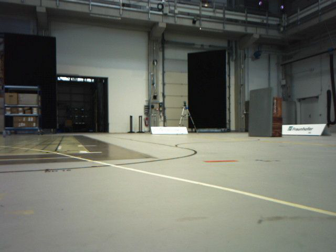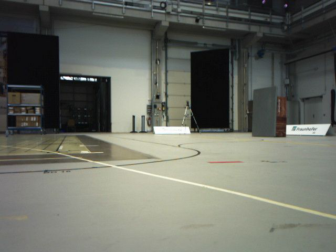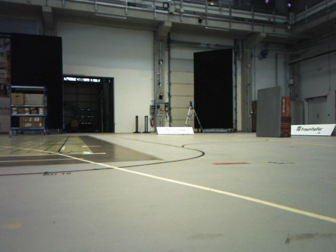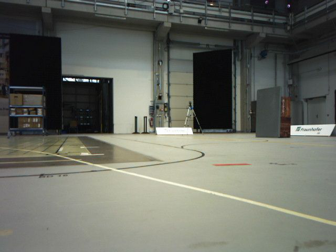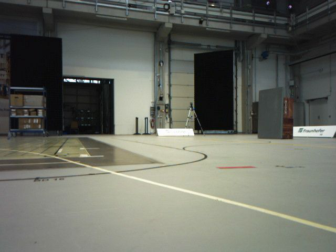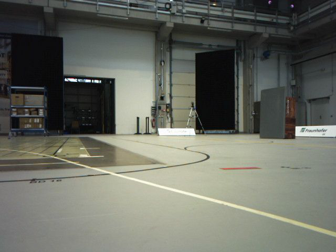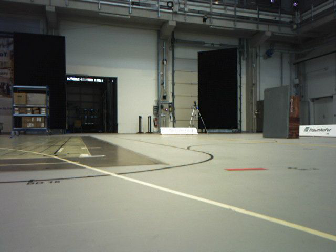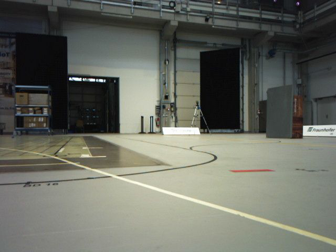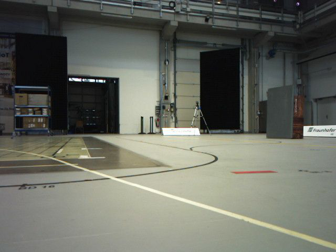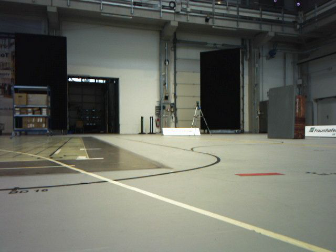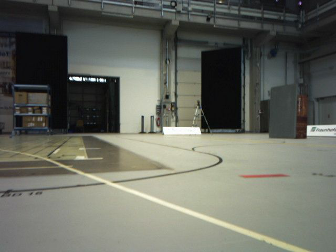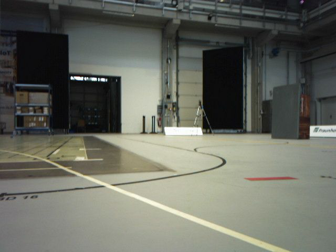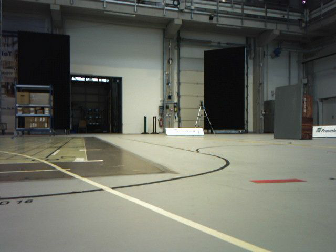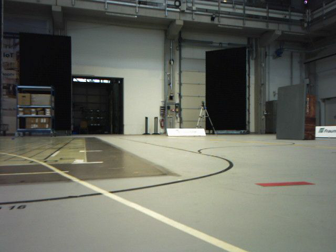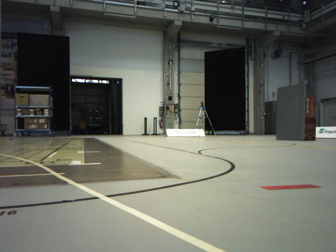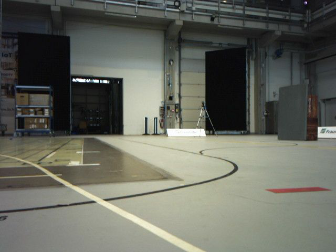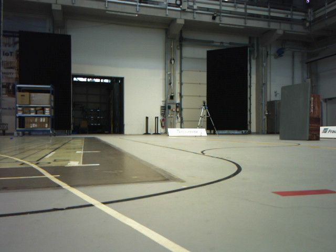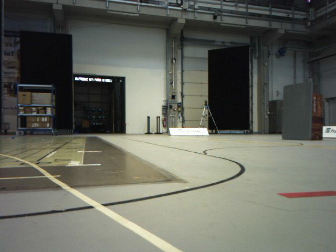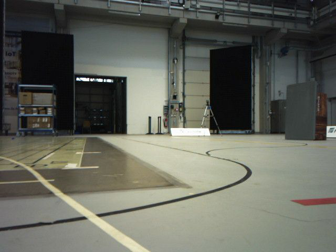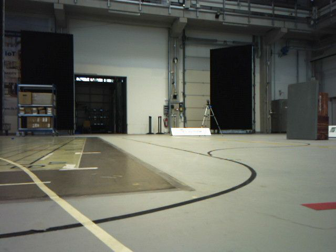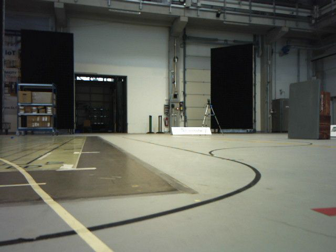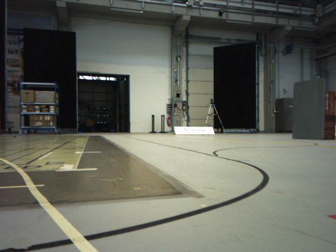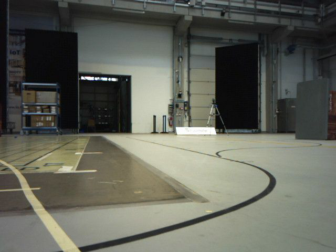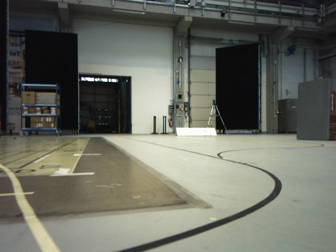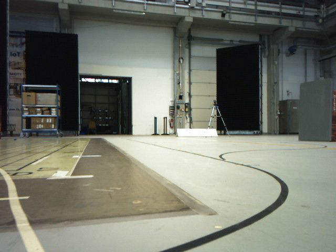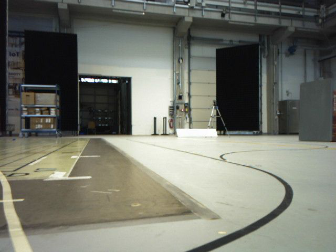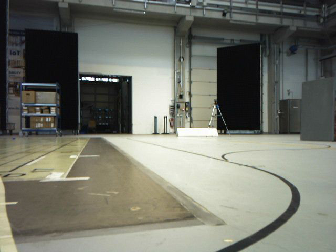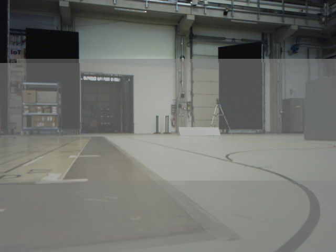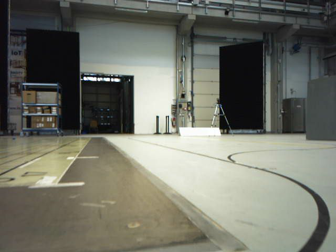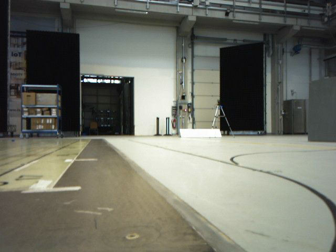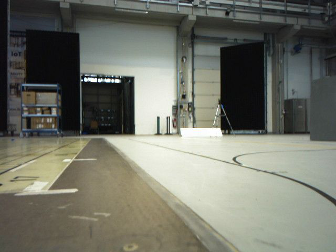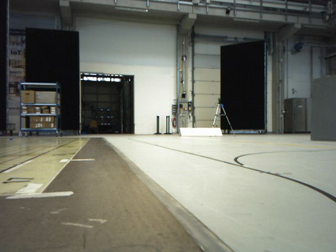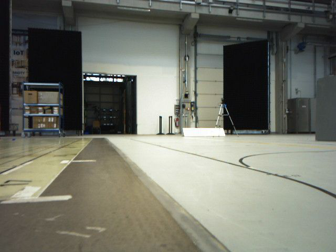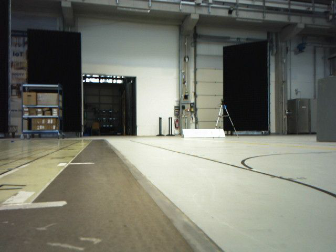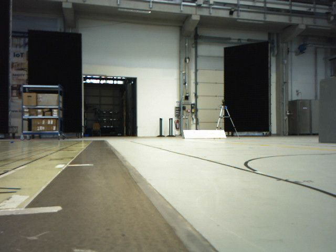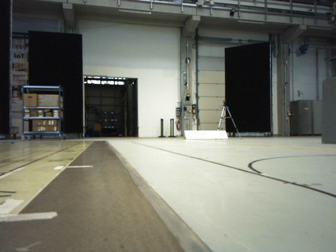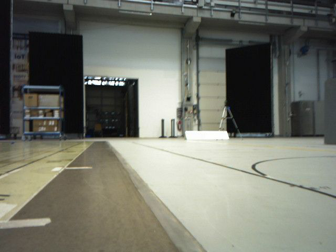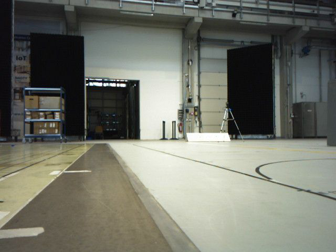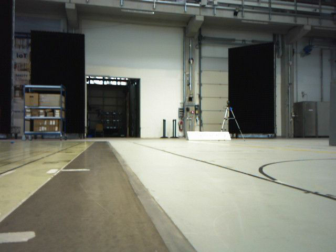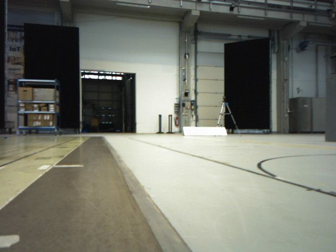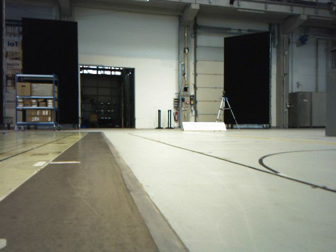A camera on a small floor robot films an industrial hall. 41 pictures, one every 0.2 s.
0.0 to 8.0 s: The camera travels forward, about 1.6 m, so what stands in front looms larger.
The film runs forward here.
